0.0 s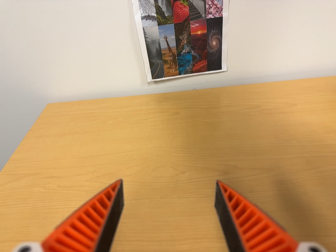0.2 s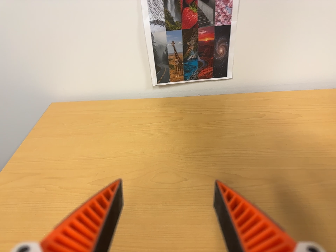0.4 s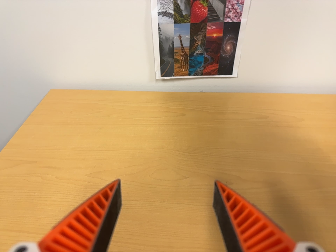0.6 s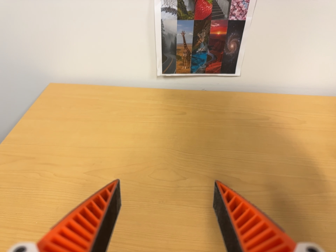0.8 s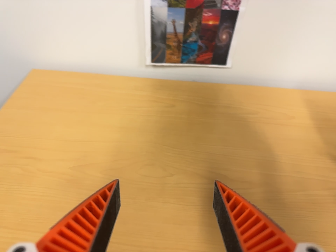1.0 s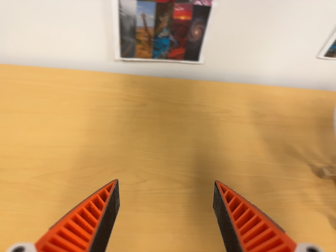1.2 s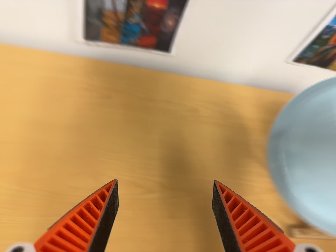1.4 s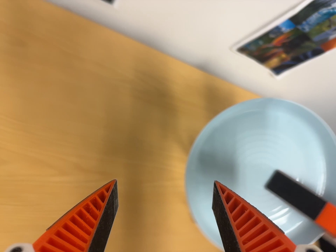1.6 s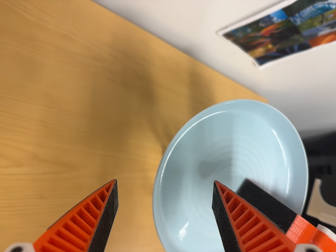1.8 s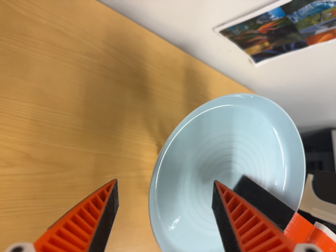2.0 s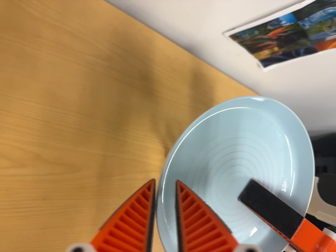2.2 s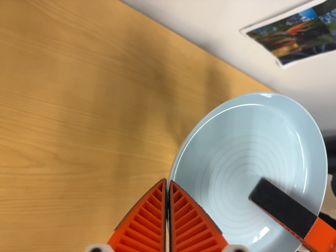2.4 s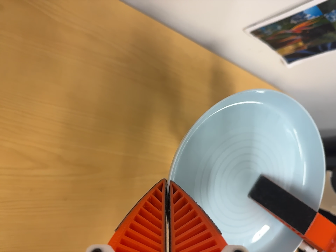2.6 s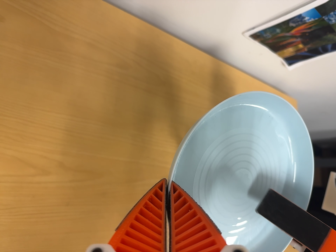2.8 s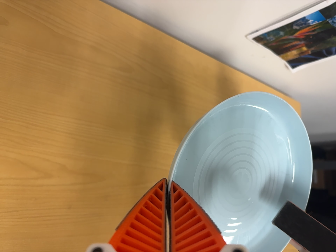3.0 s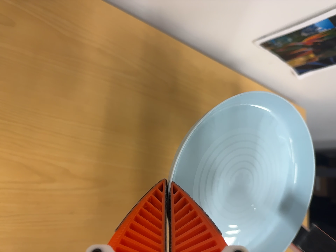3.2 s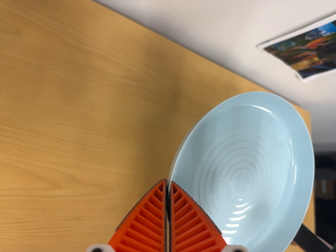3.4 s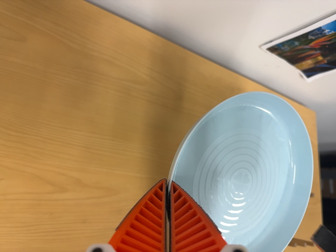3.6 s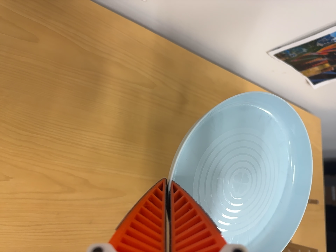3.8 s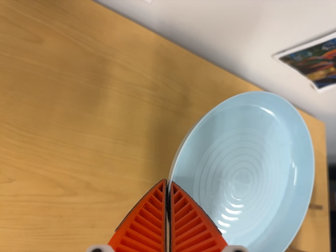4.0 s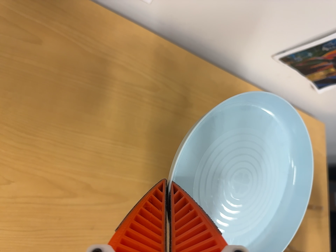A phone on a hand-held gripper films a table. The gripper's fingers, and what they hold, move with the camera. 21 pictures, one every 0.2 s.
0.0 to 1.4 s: The camera pans to its right by about 35 degrees. It travels toward the top of its view and forward, about 22 cm. Its aim tips toward the bottom of its view by about 30 degrees. It rolls about its line of sight by about 25 degrees, and the scene rotates clockwise.
1.4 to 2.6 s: The camera travels toward the top of its view and forward, about 7 cm.
2.6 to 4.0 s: The camera shifts only a little, or ends up much as it began.
The film runs backward here.
